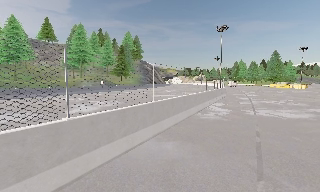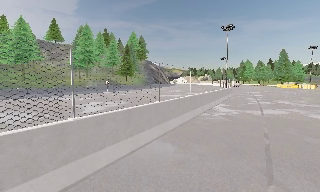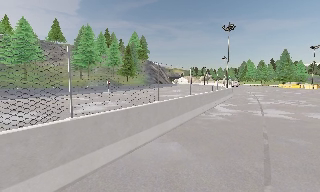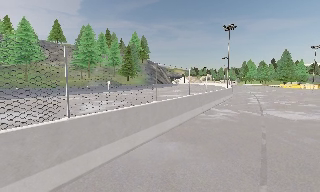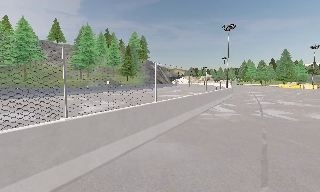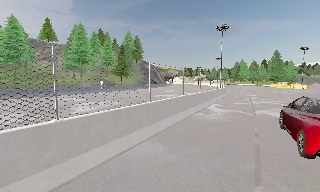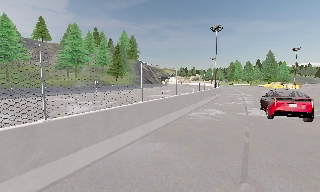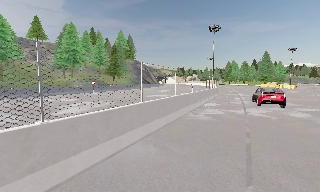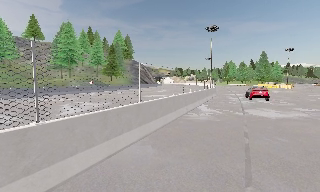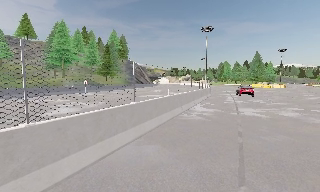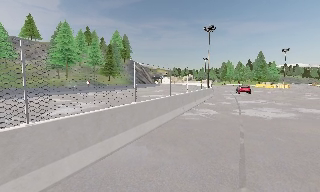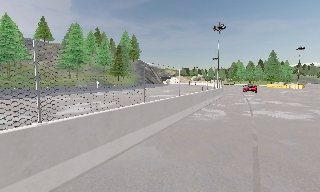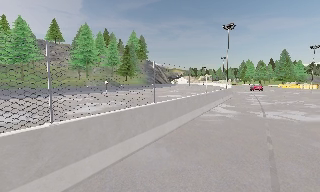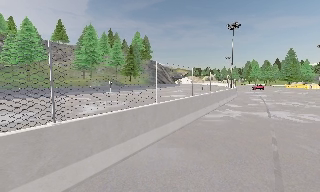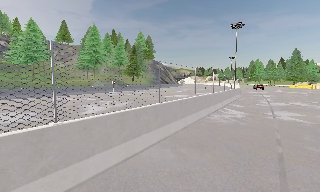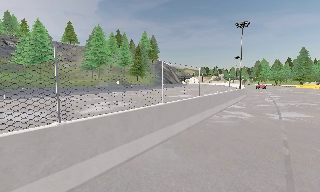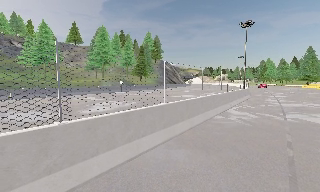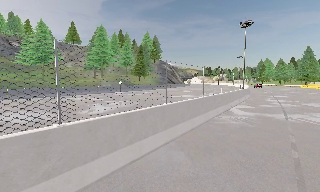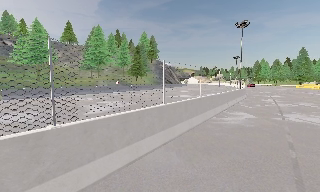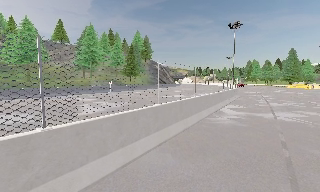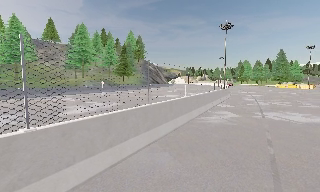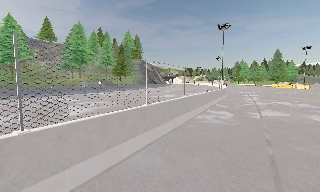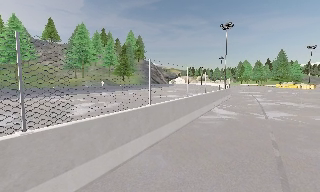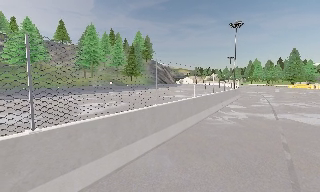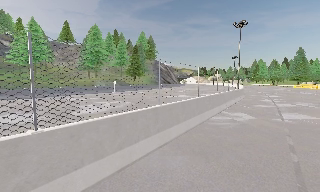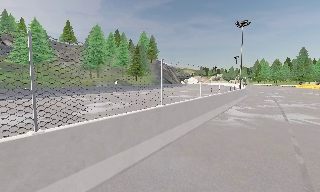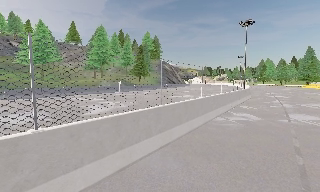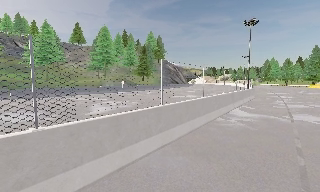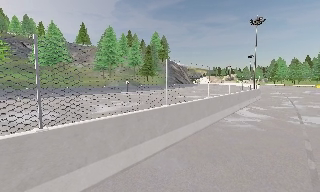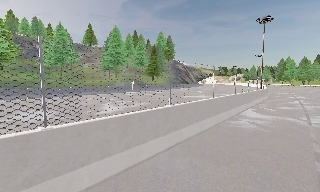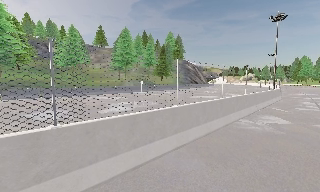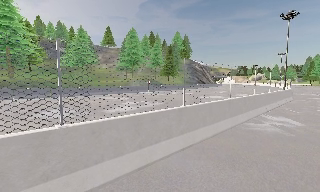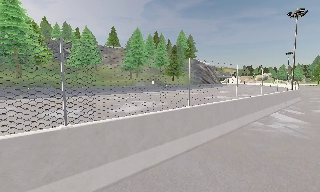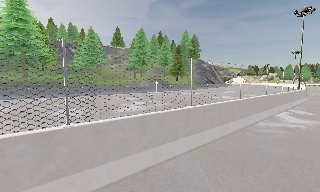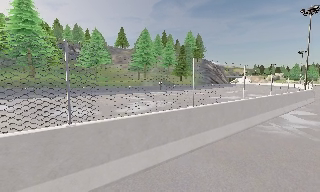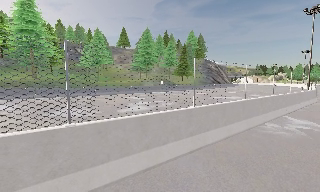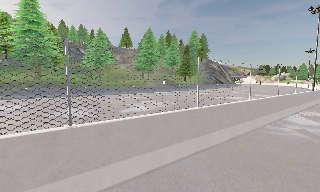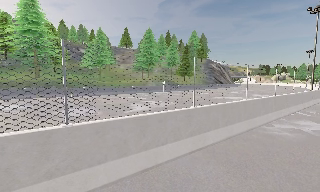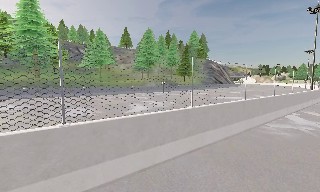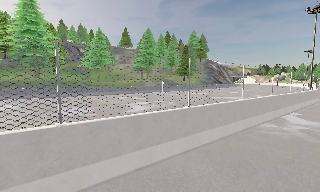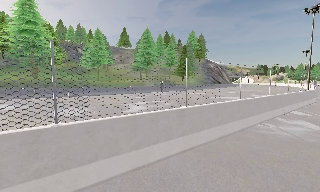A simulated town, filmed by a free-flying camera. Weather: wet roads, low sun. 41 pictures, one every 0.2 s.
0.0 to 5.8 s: The camera pans to its left, which is counterclockwise from overhead, by about 10 degrees. It travels forward and to its right, about 1 m, so what stands in front looms larger.
5.8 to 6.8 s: The camera swings to its left by about 10 degrees, and the scene slides to the right.
6.8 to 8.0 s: The camera shifts only a little, or ends up much as it began.
The film runs forward here.
